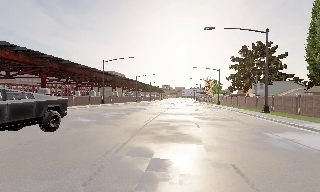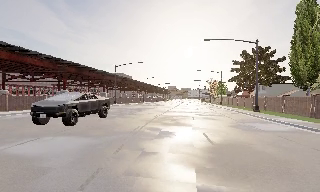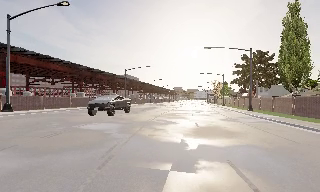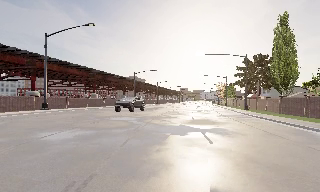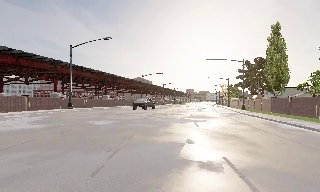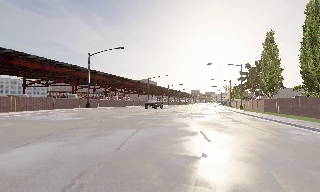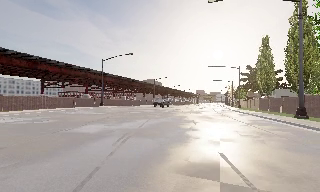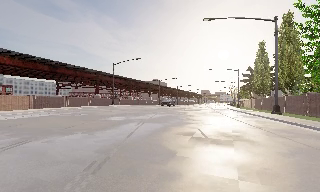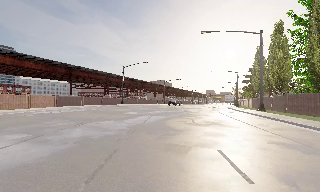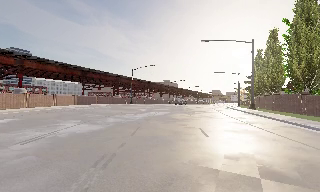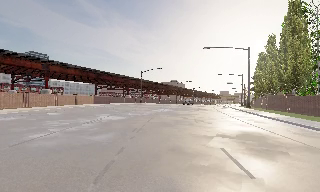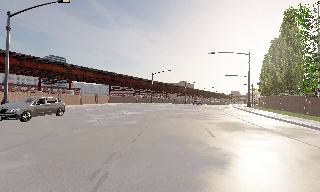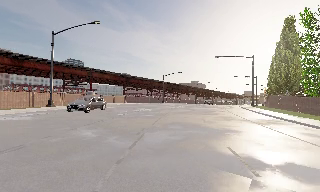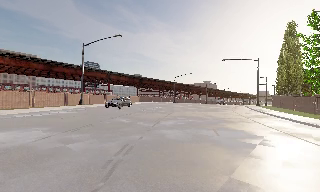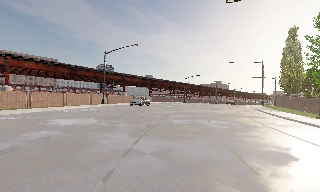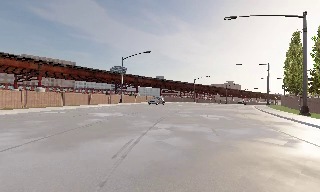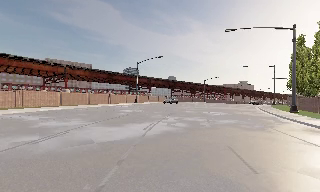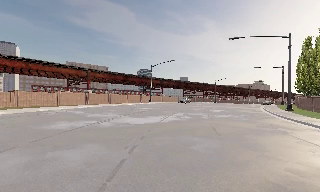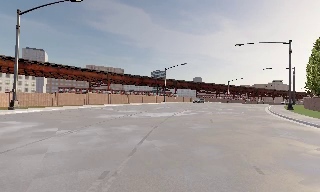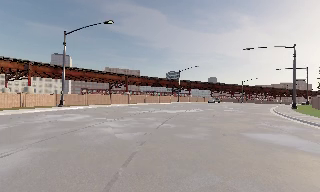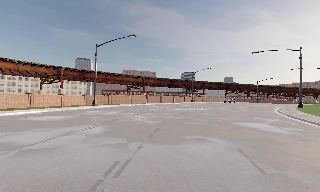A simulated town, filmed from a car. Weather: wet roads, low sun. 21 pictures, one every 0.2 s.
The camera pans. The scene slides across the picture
to the right.
The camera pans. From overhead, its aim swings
counterclockwise.
0.0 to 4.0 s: The scene slides to the right, as the camera pans about 65 degrees to its left. It travels backward, about 75 m.
The film runs backward here.
